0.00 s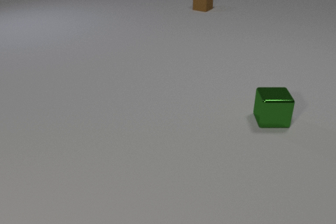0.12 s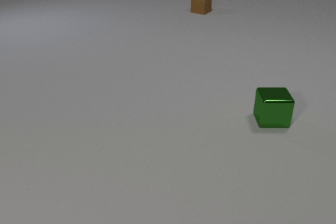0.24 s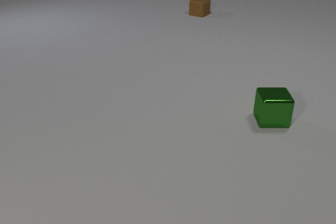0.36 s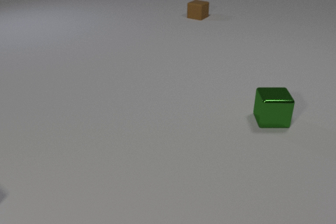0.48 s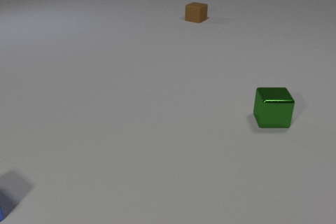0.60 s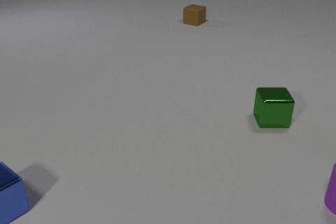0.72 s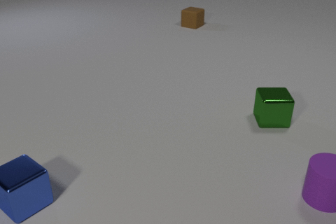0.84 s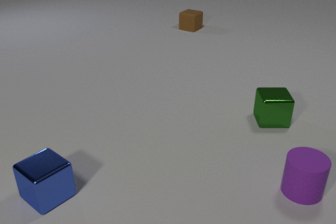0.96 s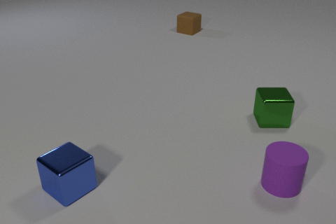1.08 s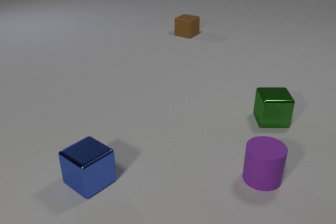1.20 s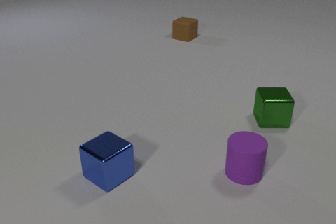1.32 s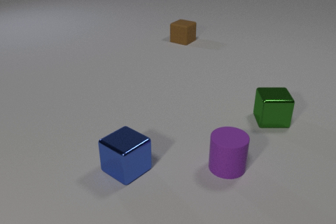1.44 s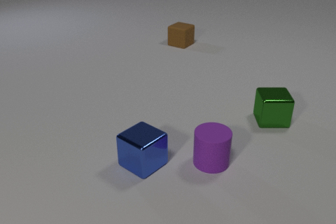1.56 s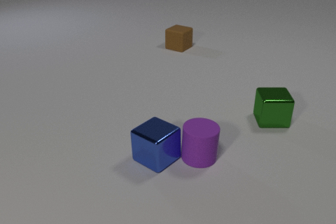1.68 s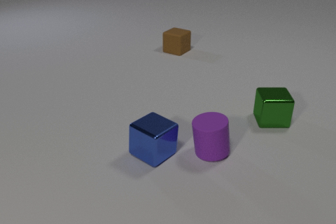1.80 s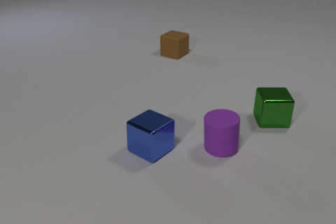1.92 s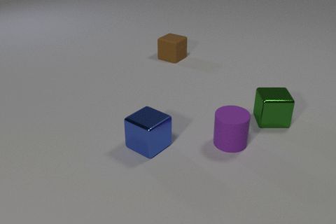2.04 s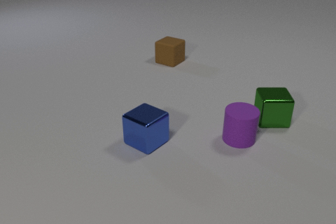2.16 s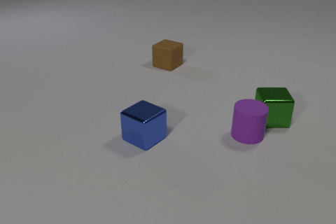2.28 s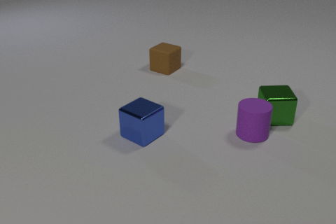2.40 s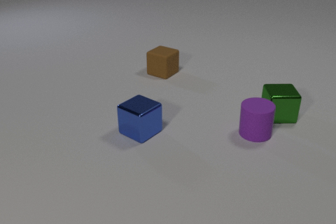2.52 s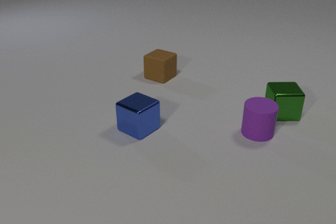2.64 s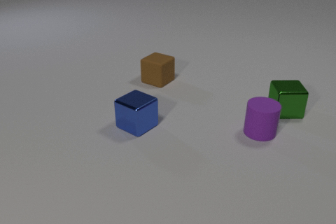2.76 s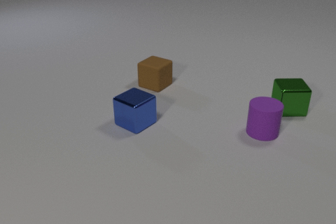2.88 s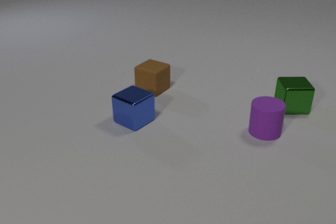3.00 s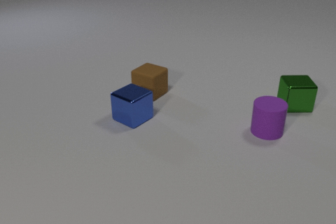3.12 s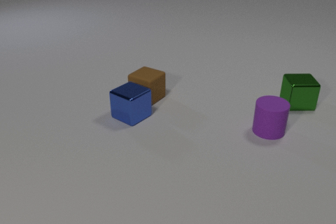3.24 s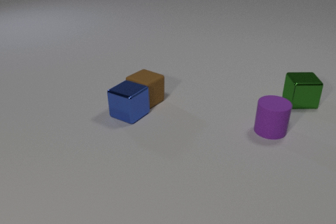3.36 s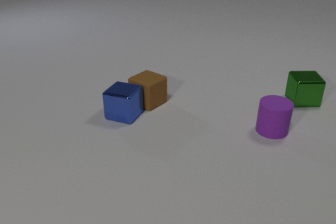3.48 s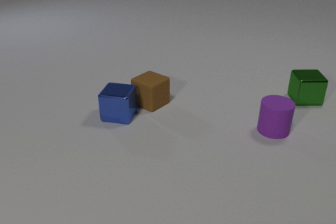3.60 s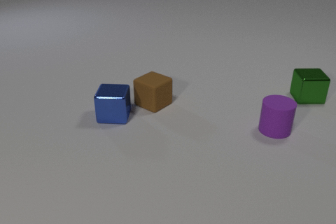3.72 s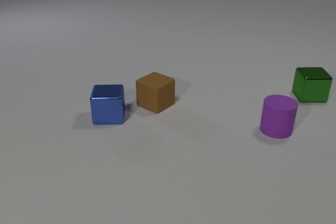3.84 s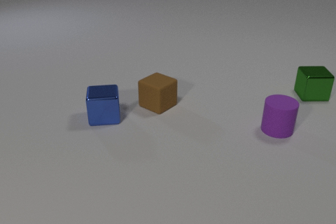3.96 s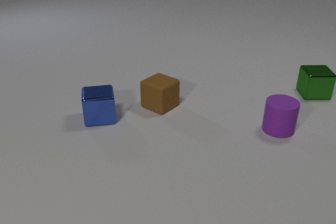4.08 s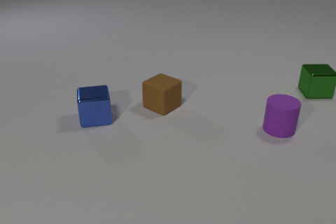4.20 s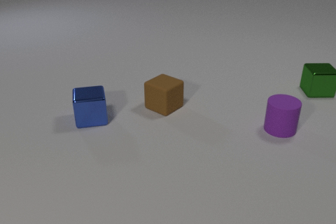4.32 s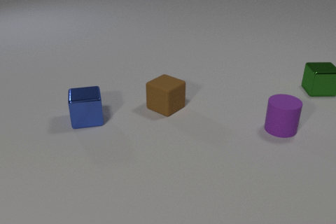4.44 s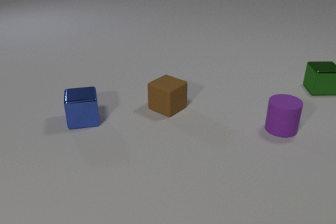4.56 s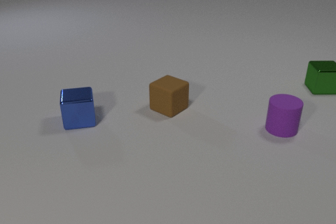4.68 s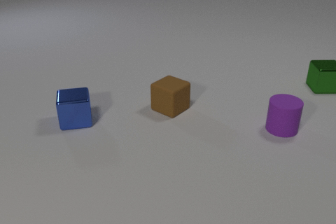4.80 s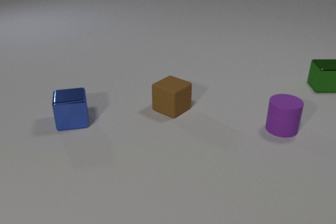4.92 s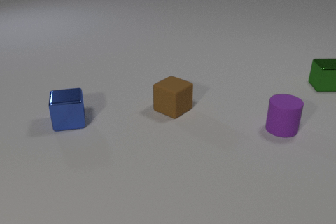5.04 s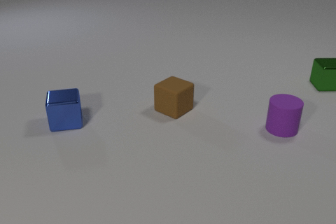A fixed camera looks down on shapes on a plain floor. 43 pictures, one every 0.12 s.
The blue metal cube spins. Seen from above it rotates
counterclockwise.
The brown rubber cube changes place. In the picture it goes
toward the camera.
0.00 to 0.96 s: The blue metal cube comes in at the left edge, slides to the right. The purple rubber cylinder comes in at the right edge, slides to the left. The brown rubber cube slides toward the camera.
0.96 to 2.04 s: The blue metal cube slides to the right and away from the camera. The purple rubber cylinder slides away from the camera and to the left. The brown rubber cube slides toward the camera. The blue metal cube and the purple rubber cylinder collide.
2.04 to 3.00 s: The blue metal cube slides away from the camera. The purple rubber cylinder slides to the right and away from the camera. The brown rubber cube slides toward the camera. The green metal cube slides away from the camera and to the right. The purple rubber cylinder and the green metal cube collide.
3.00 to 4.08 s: The blue metal cube slides to the left, spins counterclockwise seen from above by about 45 degrees, its near face sliding to the right. The purple rubber cylinder slides to the right and away from the camera. The brown rubber cube slides toward the camera and to the right. The green metal cube slides away from the camera and to the right. The blue metal cube and the brown rubber cube collide.
4.08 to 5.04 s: The blue metal cube slides to the left. The brown rubber cube slides to the right and toward the camera. The green metal cube slides away from the camera and to the right.
What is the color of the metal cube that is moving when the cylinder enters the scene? blue.
Are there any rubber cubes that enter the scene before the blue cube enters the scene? no.
How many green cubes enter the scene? 0.
